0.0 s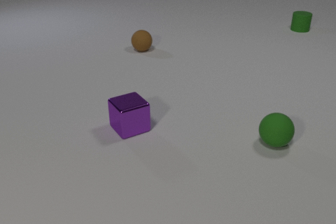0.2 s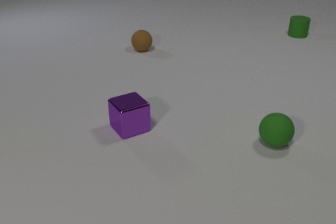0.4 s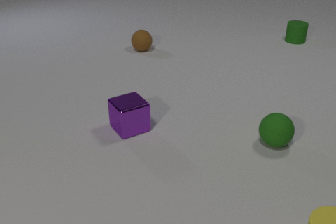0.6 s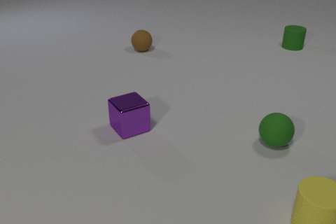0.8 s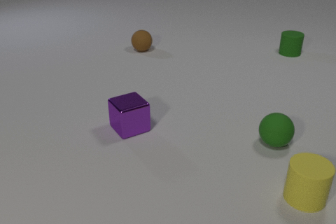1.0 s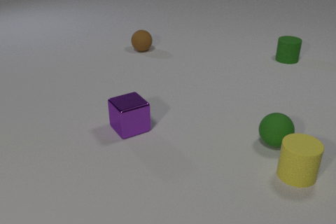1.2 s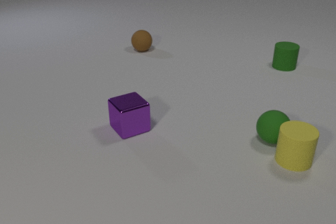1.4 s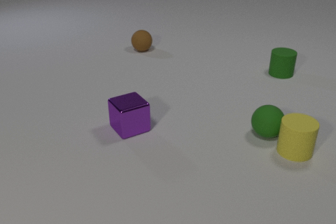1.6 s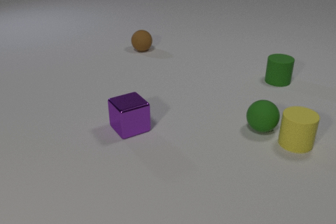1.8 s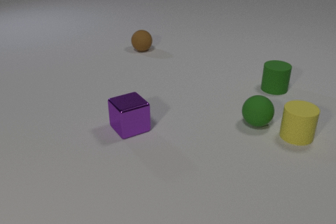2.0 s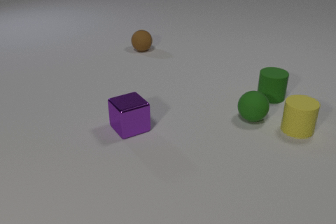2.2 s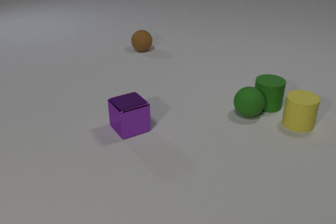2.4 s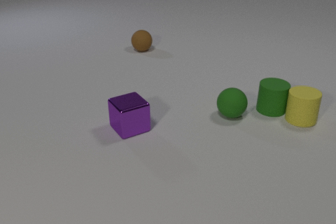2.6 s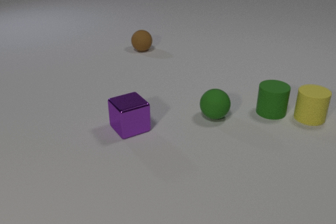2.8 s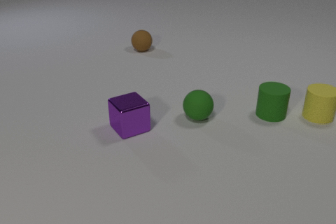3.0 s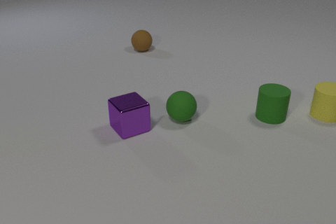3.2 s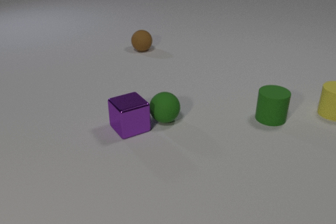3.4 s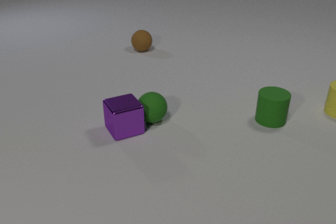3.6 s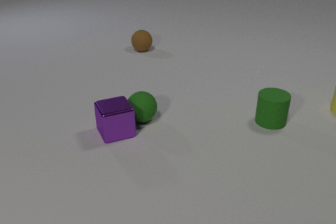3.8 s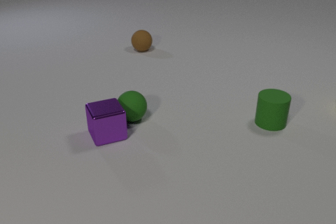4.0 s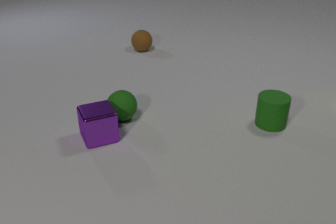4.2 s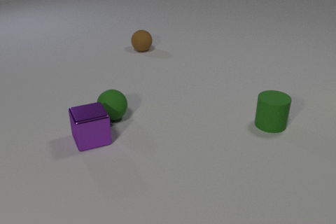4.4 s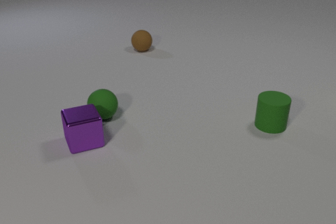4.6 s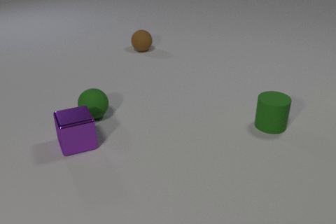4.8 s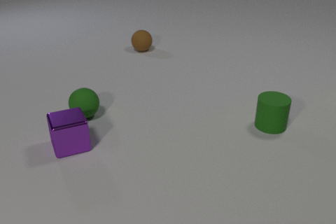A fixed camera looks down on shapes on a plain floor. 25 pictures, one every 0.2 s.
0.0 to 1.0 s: The yellow rubber cylinder comes in at the bottom edge, slides away from the camera. The green rubber cylinder slides toward the camera.
1.0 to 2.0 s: The yellow rubber cylinder slides away from the camera. The green rubber cylinder slides toward the camera. The green rubber sphere rolls away from the camera and to the left. The yellow rubber cylinder and the green rubber sphere collide.
2.0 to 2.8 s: The yellow rubber cylinder slides away from the camera and to the right. The green rubber cylinder slides toward the camera. The green rubber sphere rolls to the left. The green rubber cylinder and the green rubber sphere collide. The yellow rubber cylinder and the green rubber cylinder collide.
2.8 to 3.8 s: The yellow rubber cylinder slides to the right and away from the camera, leaves at the right edge. The green rubber cylinder slides toward the camera. The green rubber sphere rolls to the left. The purple metal cube slides to the left and toward the camera. The green rubber sphere and the purple metal cube collide.
3.8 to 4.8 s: The green rubber sphere rolls to the left. The purple metal cube slides to the left.
How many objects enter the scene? 1.
How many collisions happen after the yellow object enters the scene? 4.
What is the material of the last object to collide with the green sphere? metal.
